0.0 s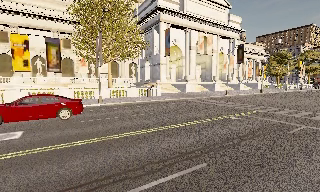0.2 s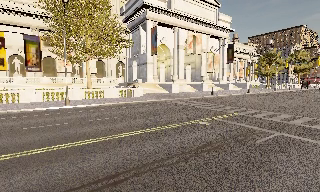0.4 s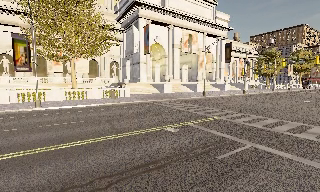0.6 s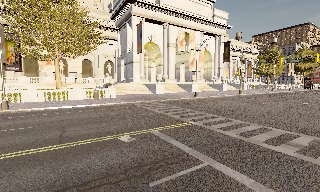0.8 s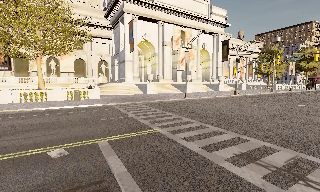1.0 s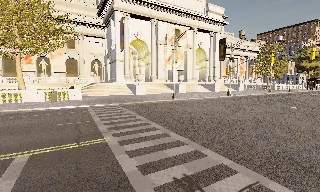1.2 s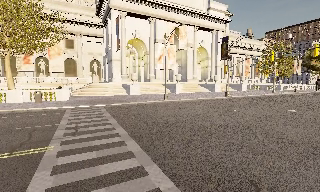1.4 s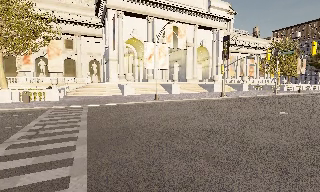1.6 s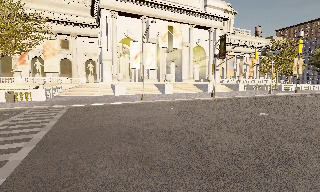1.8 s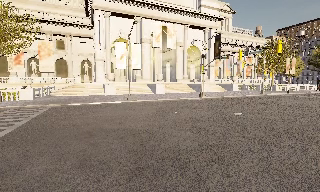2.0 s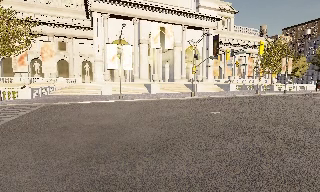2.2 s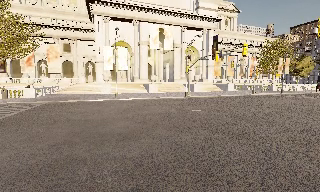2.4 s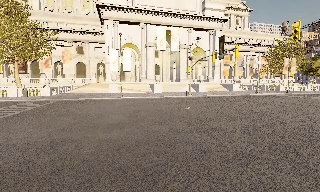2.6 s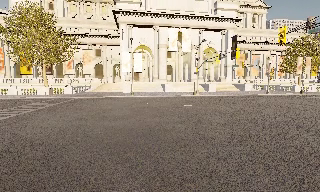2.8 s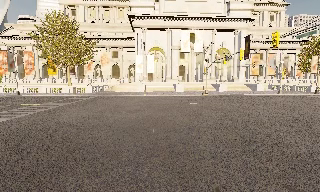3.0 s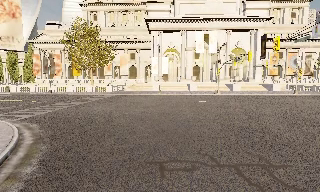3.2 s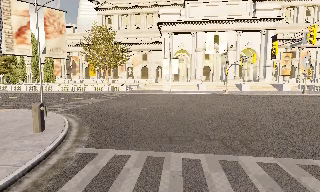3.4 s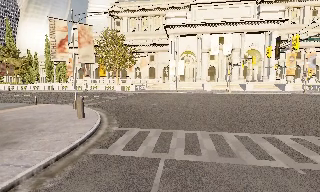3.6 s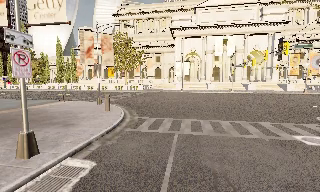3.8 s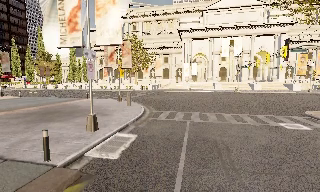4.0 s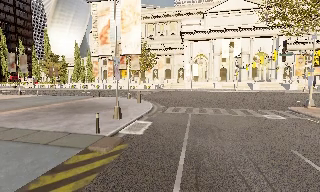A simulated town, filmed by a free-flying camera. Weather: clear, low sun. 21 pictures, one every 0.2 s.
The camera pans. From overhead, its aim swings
counterclockwise.
0.0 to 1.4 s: The camera travels to its right and forward, about 16 m, so close, fixed things drift to the left.
1.4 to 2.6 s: The camera pans to its left, which is counterclockwise from overhead, by about 15 degrees. It travels to its right and backward, about 11 m, so close, fixed things drift to the left.
2.6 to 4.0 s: The camera swings to its left by about 20 degrees, and the scene slides to the right. It travels backward, about 15 m, so what stands in front gets smaller.
The film runs forward here.
